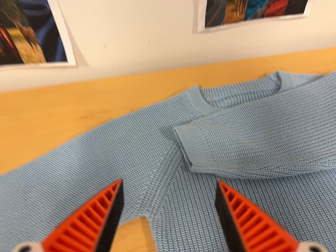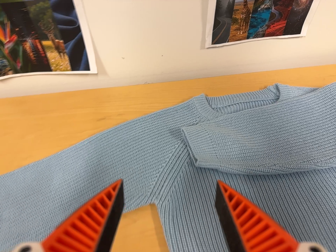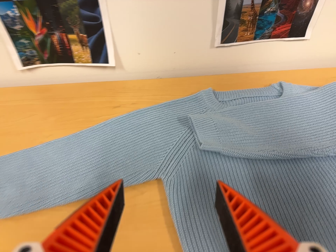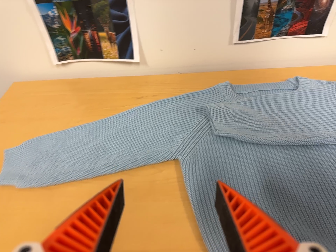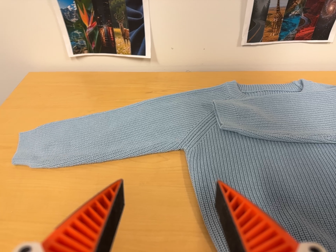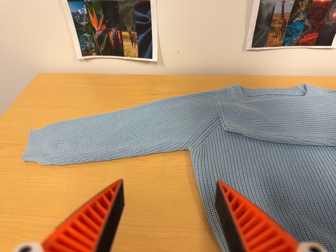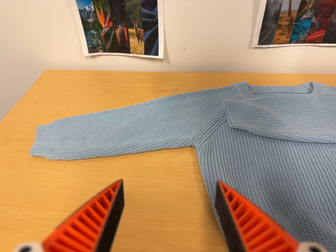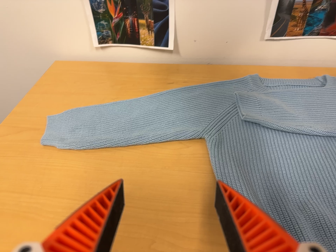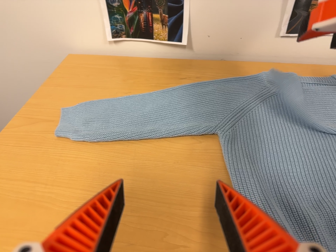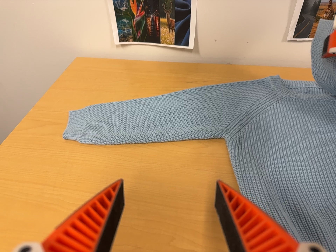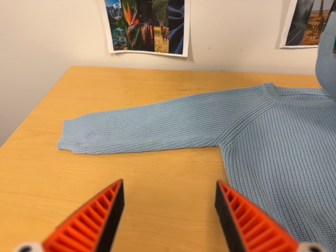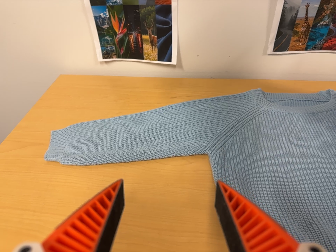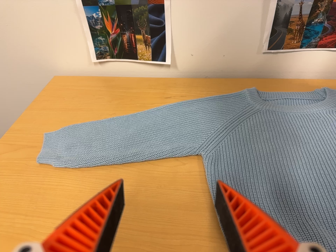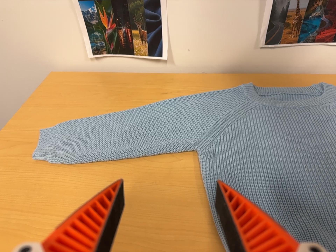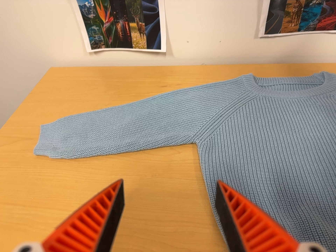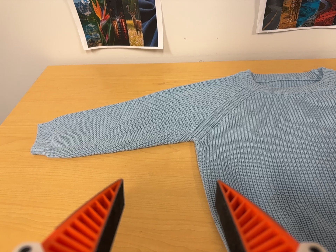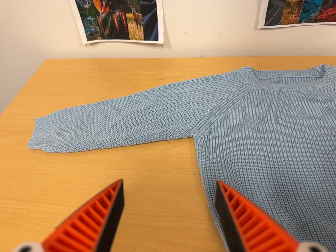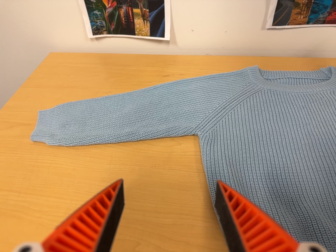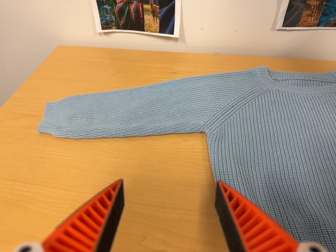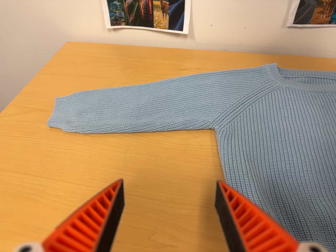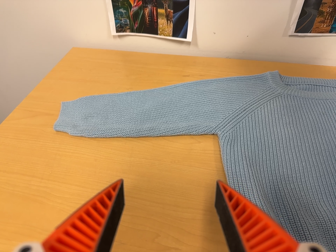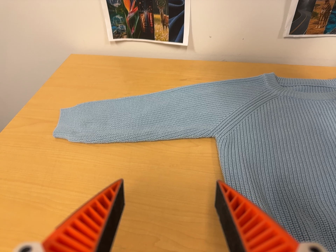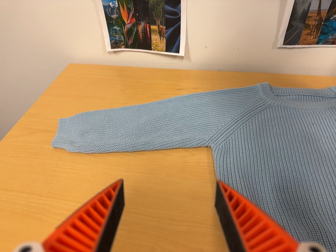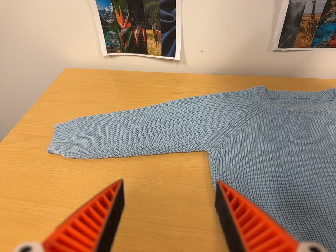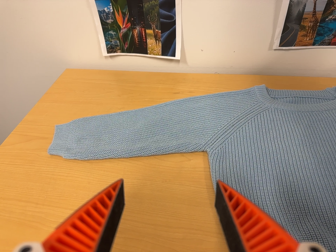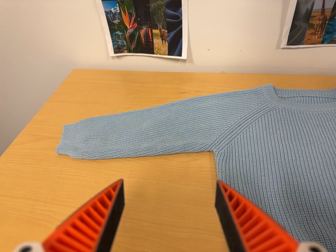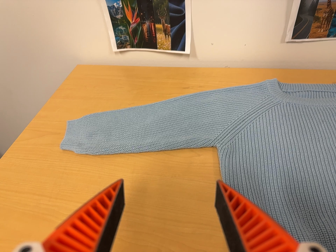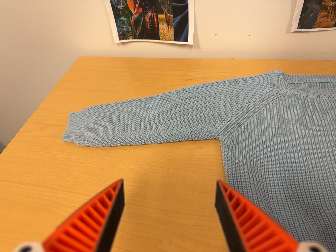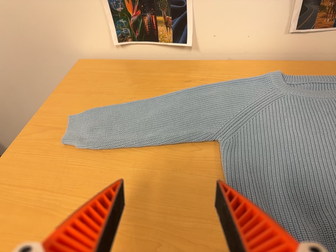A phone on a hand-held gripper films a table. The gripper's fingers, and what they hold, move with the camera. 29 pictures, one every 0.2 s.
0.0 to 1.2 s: The scene slides to the right, as the camera pans about 10 degrees to its left. It travels backward and toward the bottom of its view, about 22 cm, so what stands in front gets smaller. Its aim tips toward the top of its view by about 10 degrees. It rolls about its line of sight by about 10 degrees, and the scene rotates clockwise.
1.2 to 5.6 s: The camera shifts only a little, or ends up much as it began.
The film runs backward here.
